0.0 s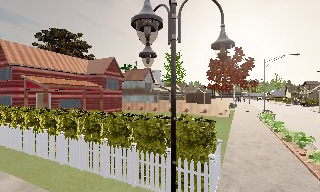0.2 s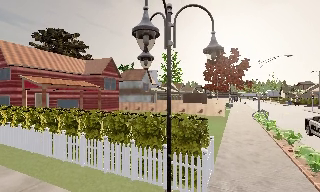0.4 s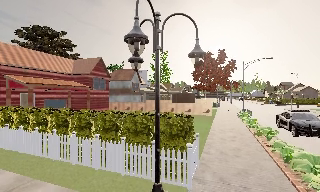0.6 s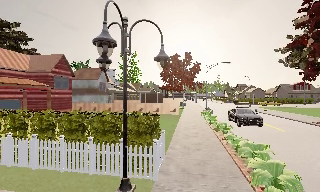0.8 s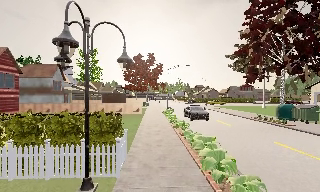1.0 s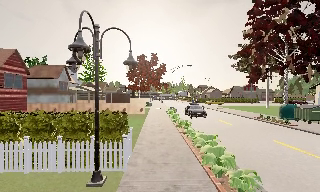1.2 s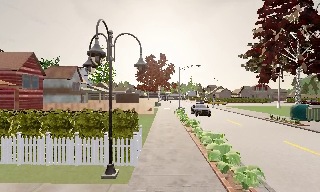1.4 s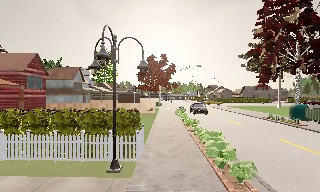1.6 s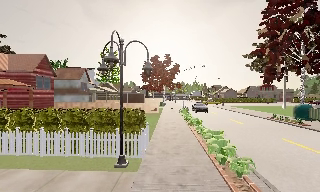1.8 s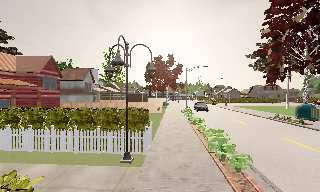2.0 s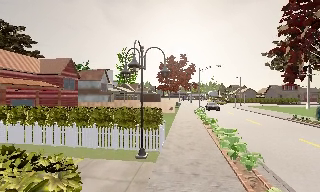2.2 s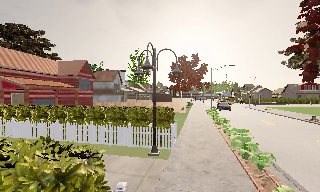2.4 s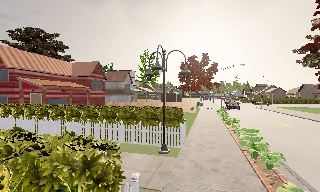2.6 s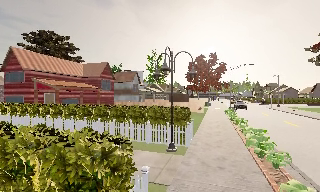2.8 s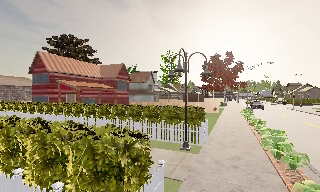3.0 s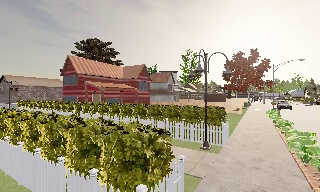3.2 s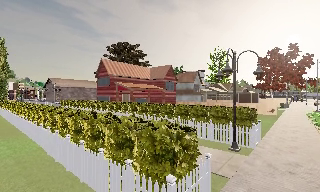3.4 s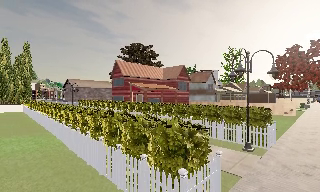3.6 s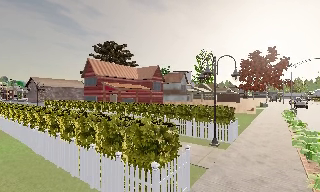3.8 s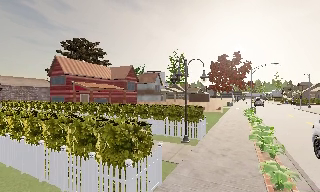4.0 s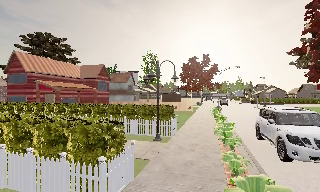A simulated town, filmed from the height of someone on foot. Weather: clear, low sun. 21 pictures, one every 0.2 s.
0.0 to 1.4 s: The scene slides to the left, as the camera pans about 25 degrees to its right. It travels backward, about 2.5 m, so what stands in front gets smaller.
1.4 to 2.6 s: The scene slides to the right, as the camera pans about 15 degrees to its left. It travels backward, about 2 m, so what stands in front gets smaller.
2.6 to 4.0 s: The camera travels backward, about 2 m, so what stands in front gets smaller.
The film runs backward here.
